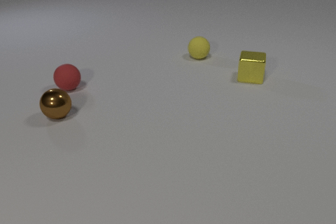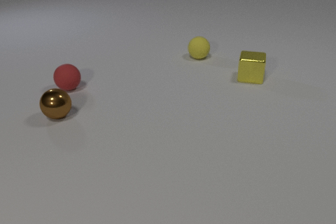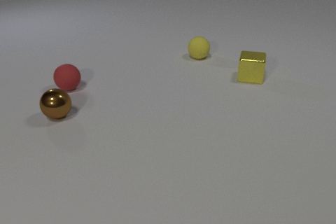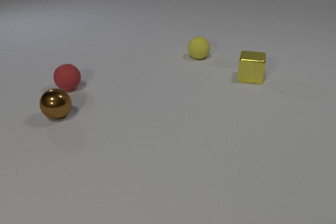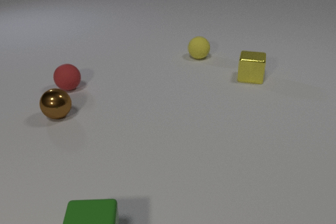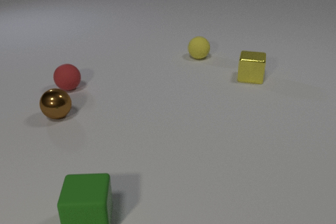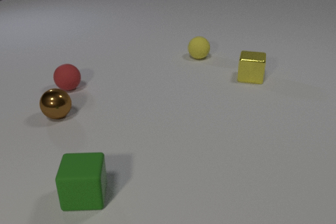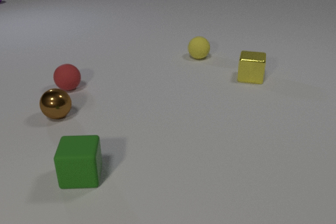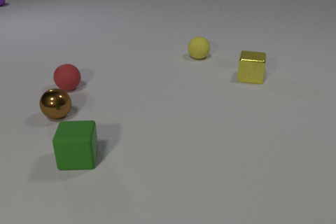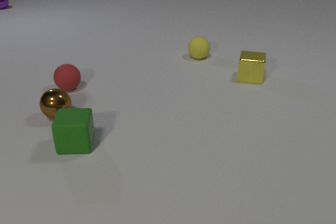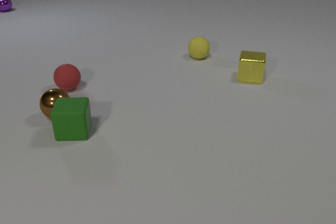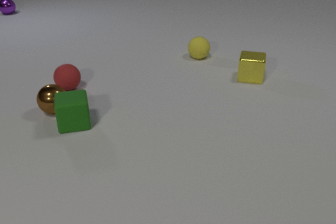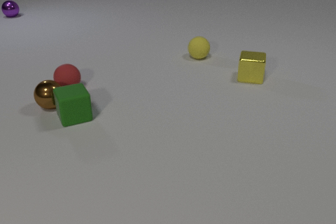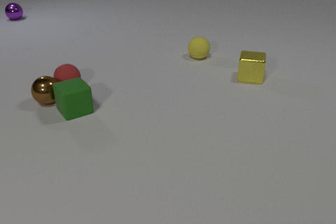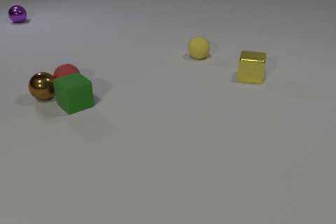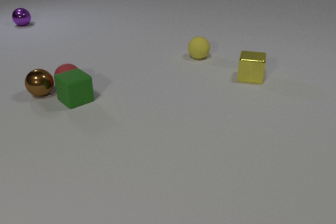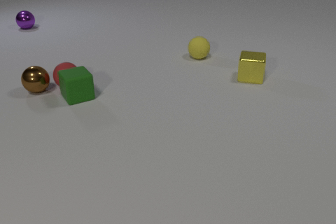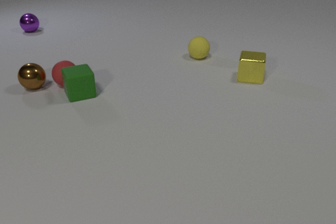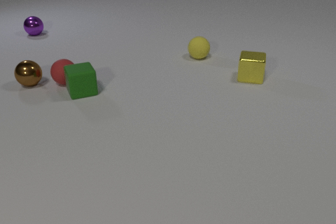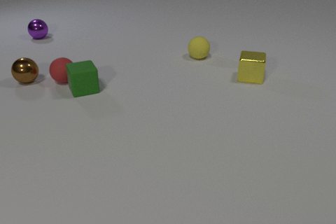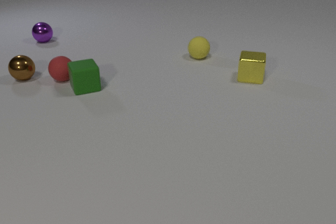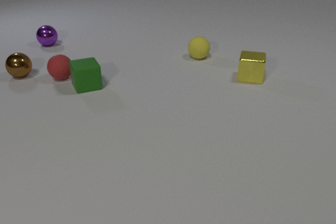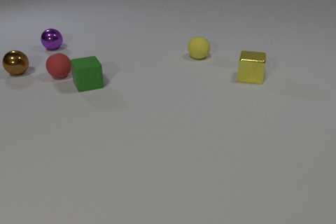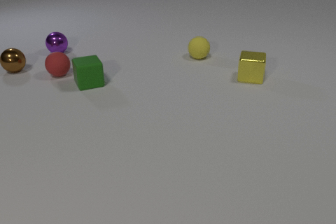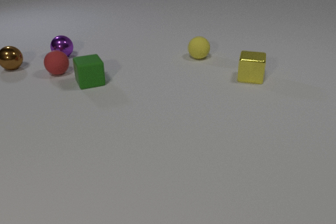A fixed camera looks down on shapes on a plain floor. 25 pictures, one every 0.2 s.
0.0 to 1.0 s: The green rubber cube comes in at the bottom edge, slides away from the camera.
1.0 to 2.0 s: The green rubber cube slides away from the camera. The purple metal sphere comes in at the left edge, rolls toward the camera. The green rubber cube and the brown metal sphere collide.
2.0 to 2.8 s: The green rubber cube slides away from the camera, spins so that its near face slides to the right, counterclockwise seen from above. The brown metal sphere rolls away from the camera. The purple metal sphere rolls toward the camera. The brown metal sphere and the red rubber sphere collide.
2.8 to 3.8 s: The green rubber cube slides away from the camera. The brown metal sphere rolls away from the camera. The red rubber sphere rolls away from the camera. The purple metal sphere rolls toward the camera. The green rubber cube and the red rubber sphere collide.
3.8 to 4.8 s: The green rubber cube slides away from the camera and to the right. The brown metal sphere rolls away from the camera. The red rubber sphere rolls away from the camera. The purple metal sphere rolls toward the camera.
Are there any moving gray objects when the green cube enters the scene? no.
How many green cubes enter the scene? 1.
What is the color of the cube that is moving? green.
